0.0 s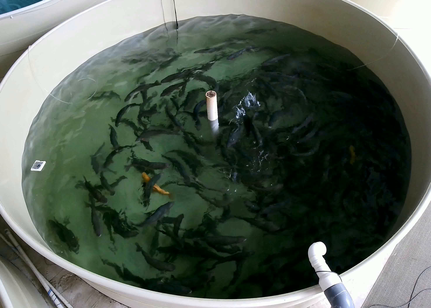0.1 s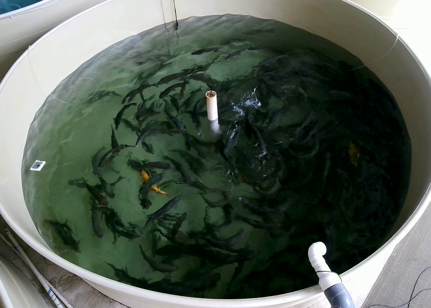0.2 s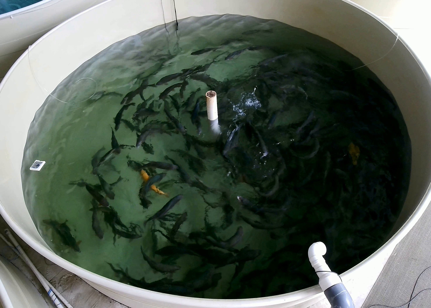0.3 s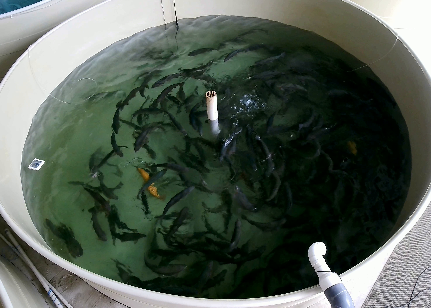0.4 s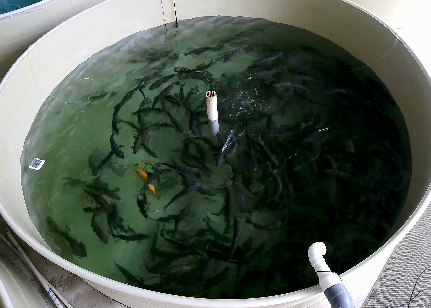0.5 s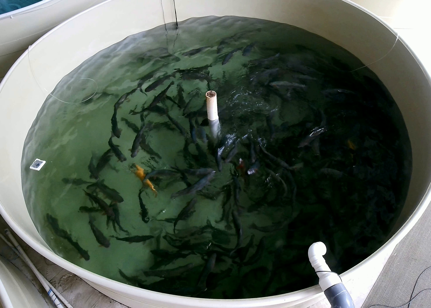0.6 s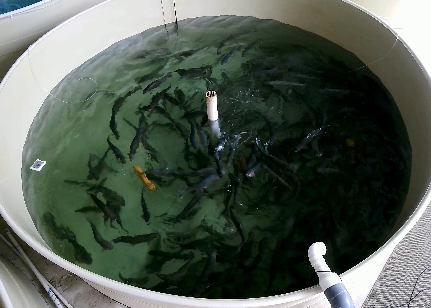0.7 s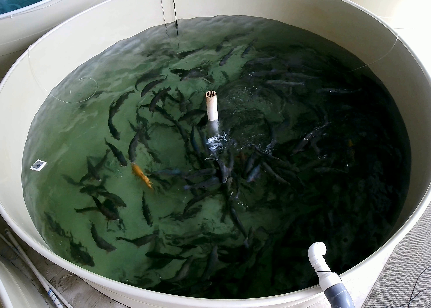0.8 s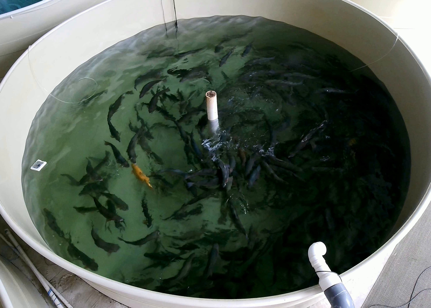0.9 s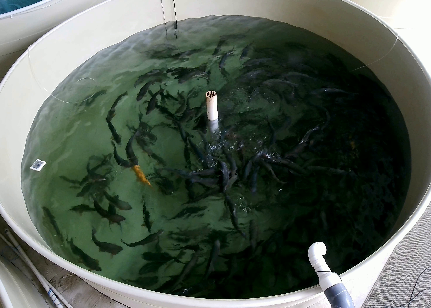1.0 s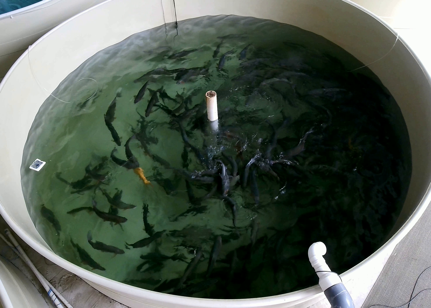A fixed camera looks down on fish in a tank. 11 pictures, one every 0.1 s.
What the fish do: Foraging.
